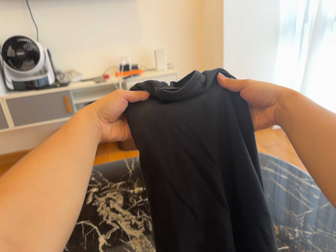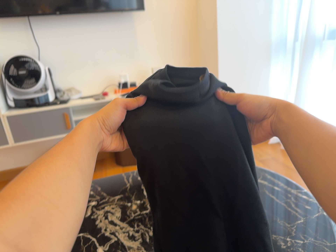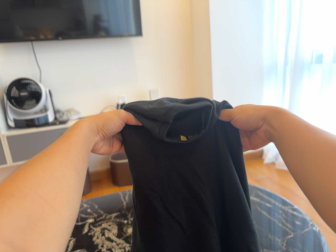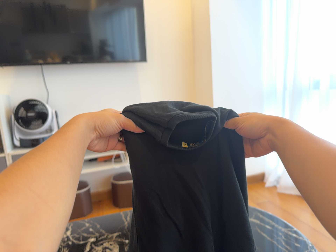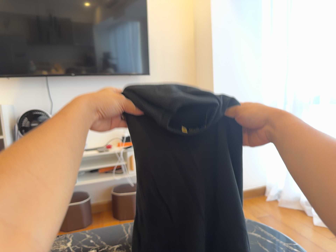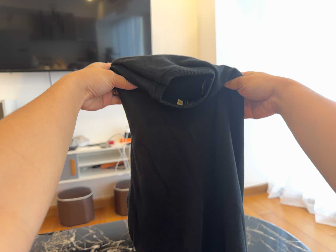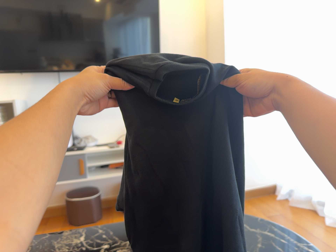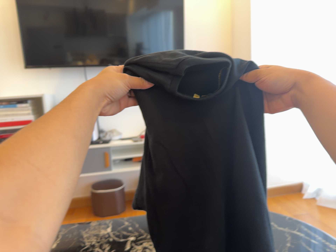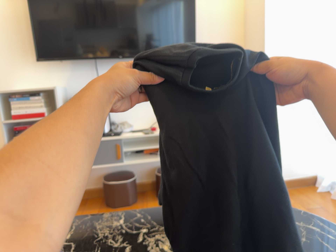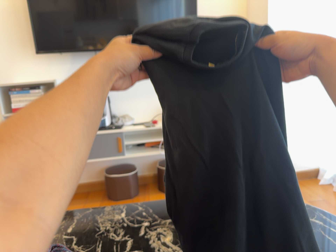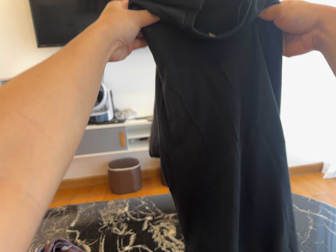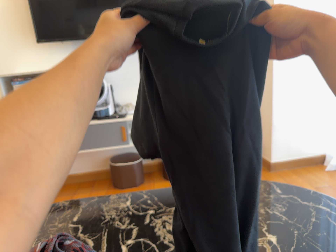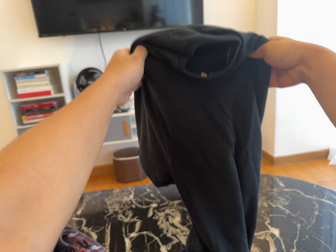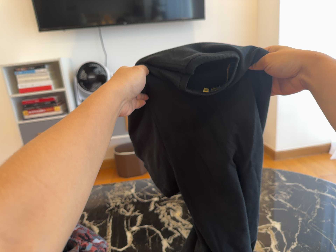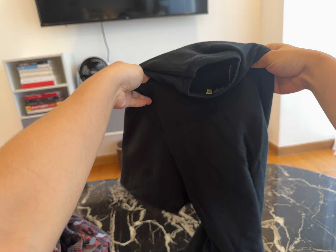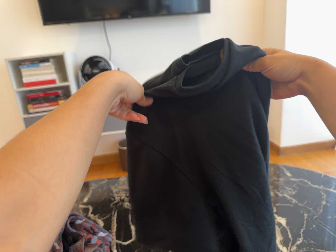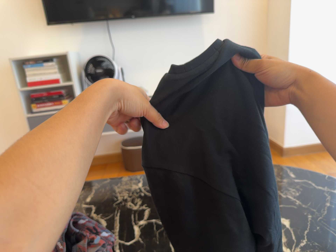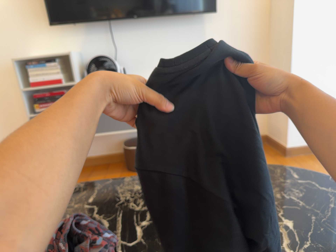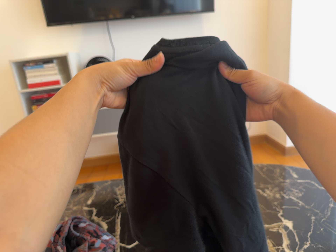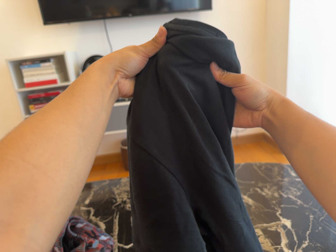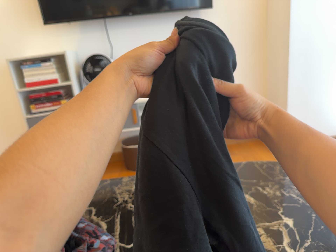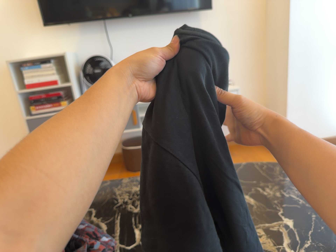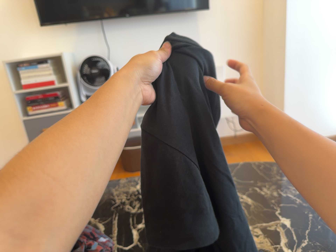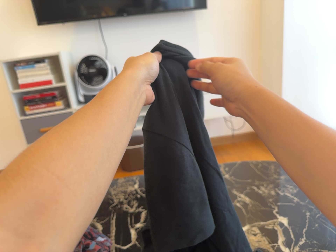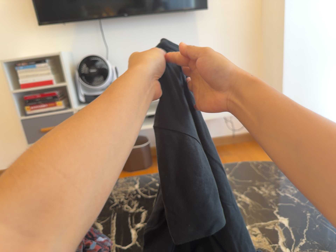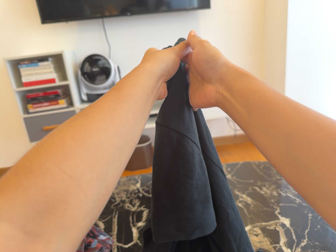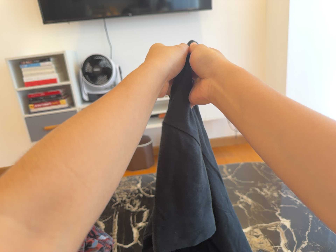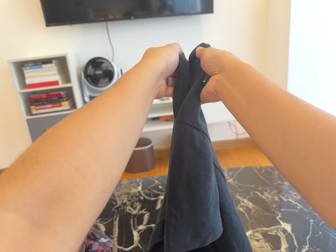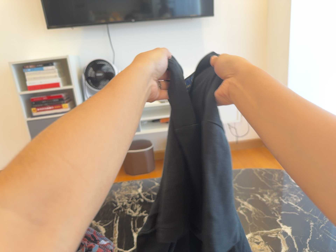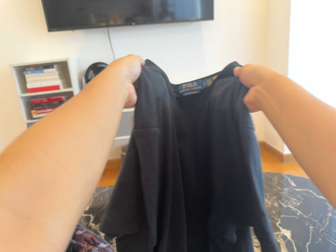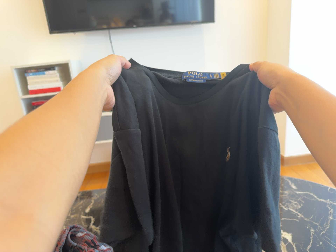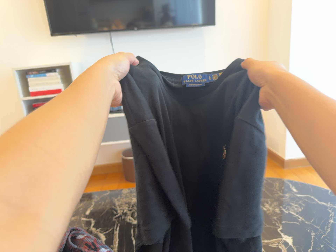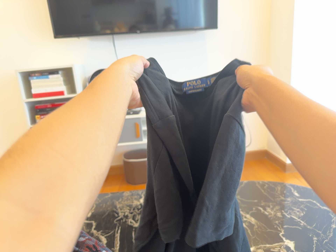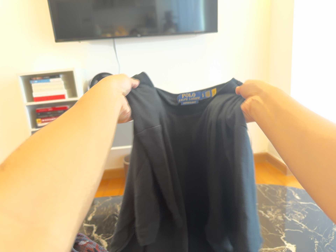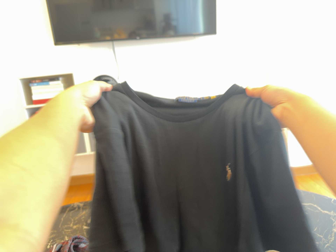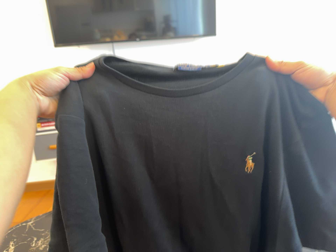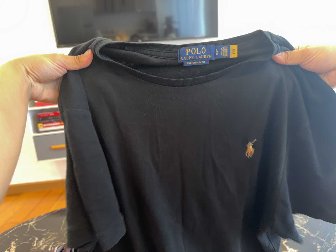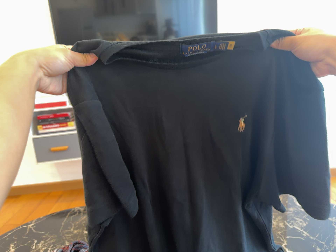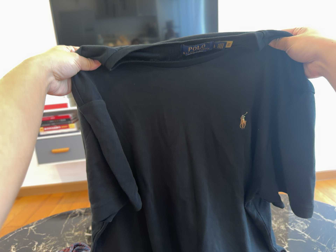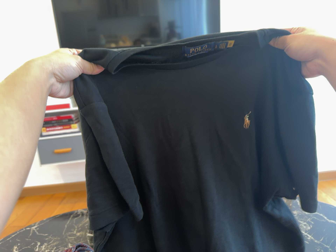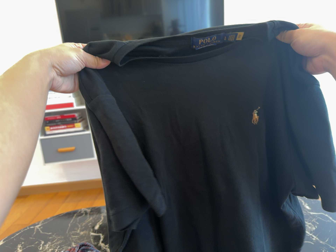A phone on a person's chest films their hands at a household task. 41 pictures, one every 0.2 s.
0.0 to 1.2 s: The camera travels backward, about 14 cm, so what stands in front gets smaller. Its aim tips toward the top of its view by about 15 degrees, and the scene shifts downward.
1.2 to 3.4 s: The scene slides to the right, as the camera pans about 10 degrees to its left. It travels forward, about 7 cm, so what stands in front looms larger. Its aim tips toward the bottom of its view by about 10 degrees, and the scene shifts upward.
3.4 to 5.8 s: The camera keeps its place and its aim.
5.8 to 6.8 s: The camera shifts only a little, or ends up much as it began.
6.8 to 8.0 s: The camera keeps its place and its aim.
The film runs backward here.
